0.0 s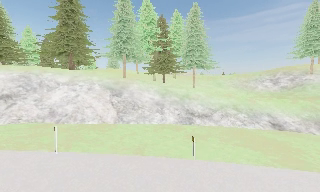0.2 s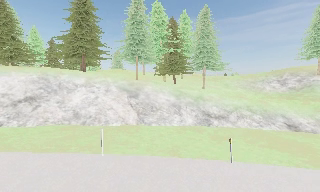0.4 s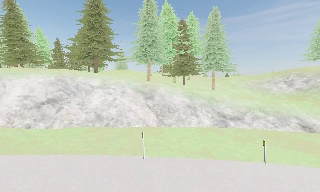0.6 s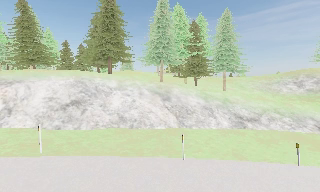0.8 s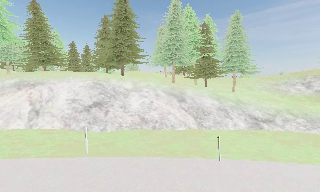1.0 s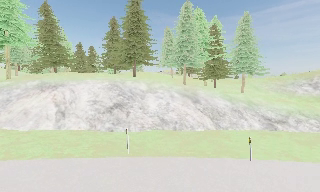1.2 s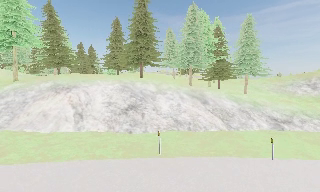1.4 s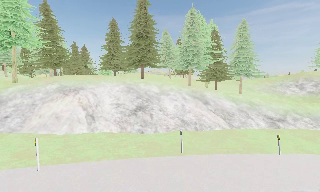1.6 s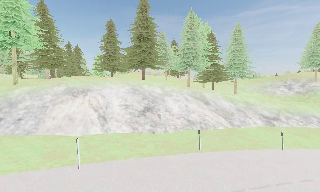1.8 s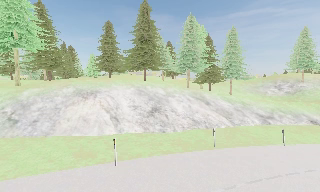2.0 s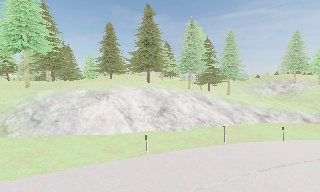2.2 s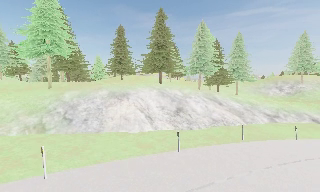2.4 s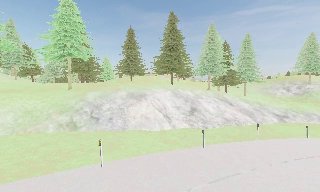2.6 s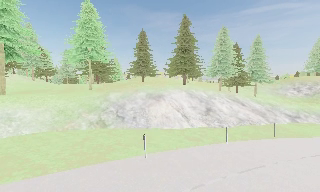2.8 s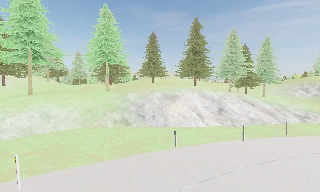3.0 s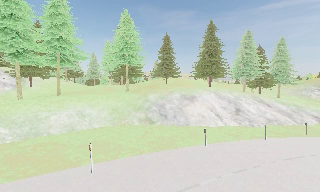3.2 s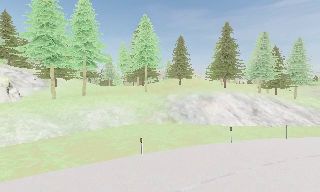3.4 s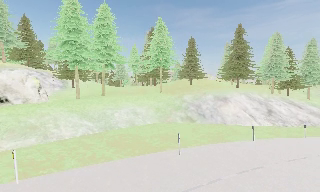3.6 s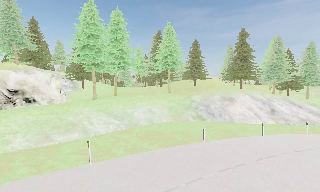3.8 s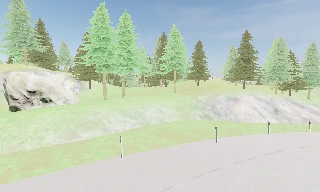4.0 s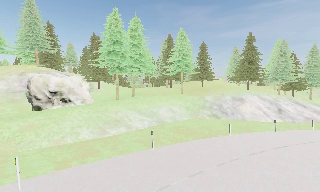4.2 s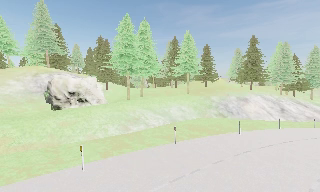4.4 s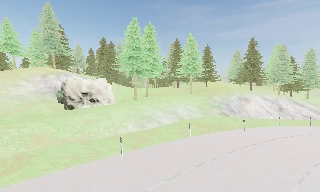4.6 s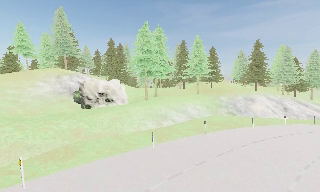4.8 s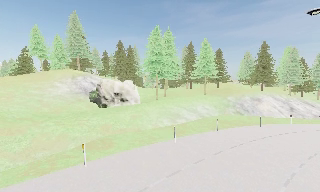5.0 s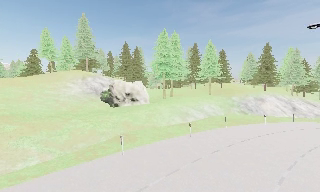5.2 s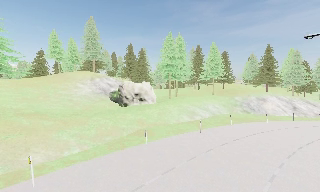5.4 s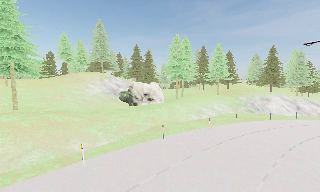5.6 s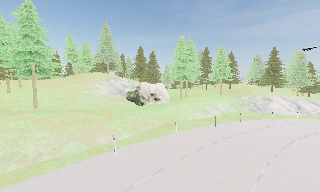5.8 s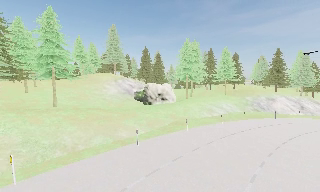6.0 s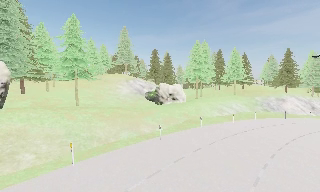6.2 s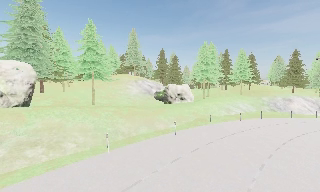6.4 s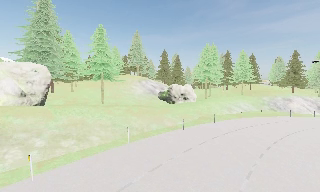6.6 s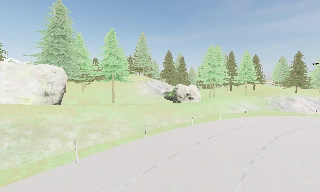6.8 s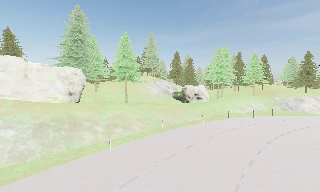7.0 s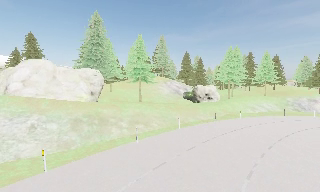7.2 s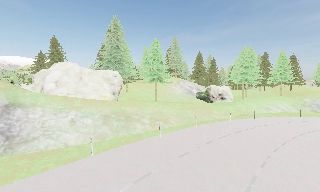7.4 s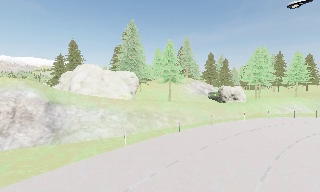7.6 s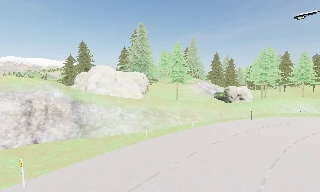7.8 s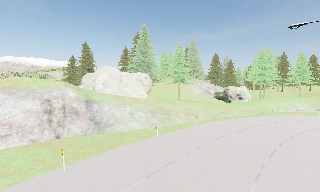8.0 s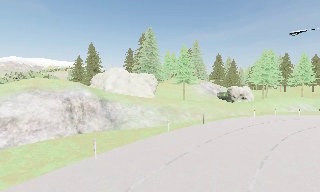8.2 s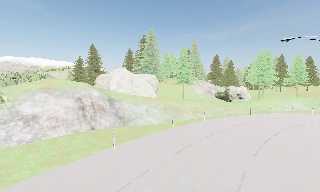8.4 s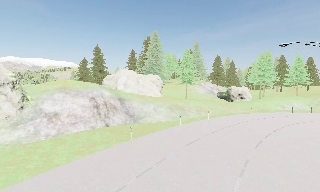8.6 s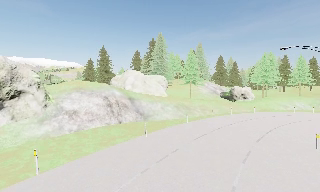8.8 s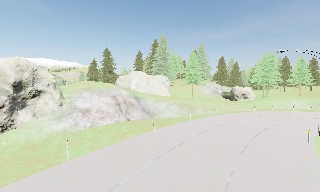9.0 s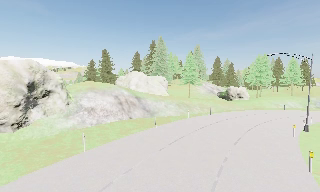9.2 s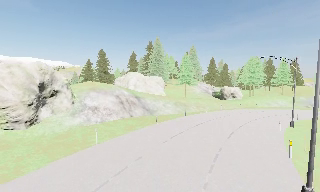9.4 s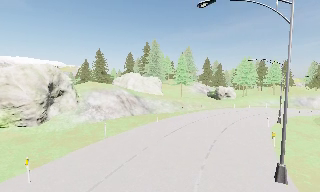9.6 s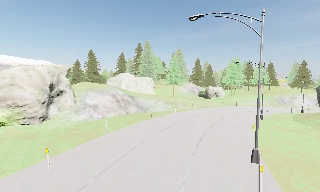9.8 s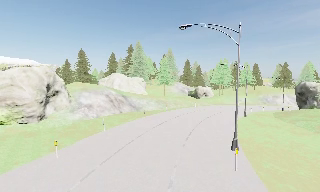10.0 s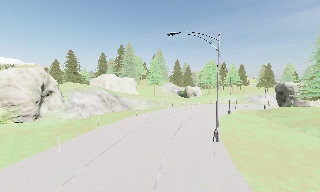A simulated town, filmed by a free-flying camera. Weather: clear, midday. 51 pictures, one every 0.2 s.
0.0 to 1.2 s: The camera travels to its left, about 11 m, so close, fixed things drift to the right.
1.2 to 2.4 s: The camera travels to its left and backward, about 11 m, so close, fixed things drift to the right.
2.4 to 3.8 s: The camera pans to its left, which is counterclockwise from overhead, by about 10 degrees. It travels to its left and backward, about 14 m, so close, fixed things drift to the right.
3.8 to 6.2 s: The camera travels backward and to its left, about 25 m, so what stands in front gets smaller.
6.2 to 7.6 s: The camera swings to its left by about 15 degrees, and the scene slides to the right. It travels backward and to its left, about 11 m, so what stands in front gets smaller.
7.6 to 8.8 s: The camera travels backward and to its left, about 9 m, so what stands in front gets smaller.
8.8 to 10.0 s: The camera pans to its right, which is clockwise from overhead, by about 15 degrees. It travels backward, about 8 m, so what stands in front gets smaller.
The film runs backward here.
